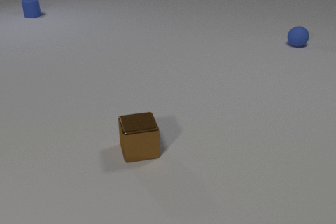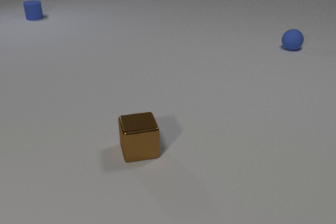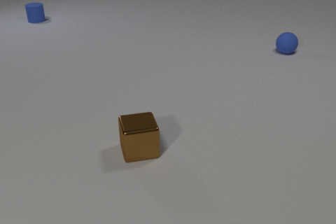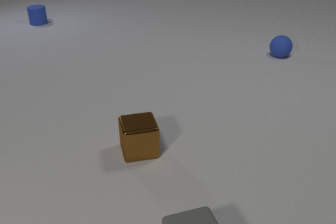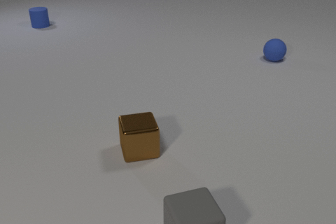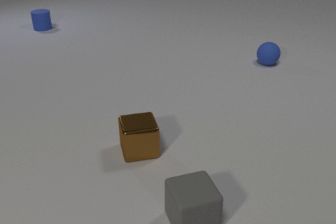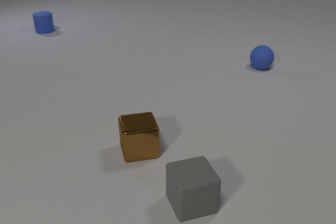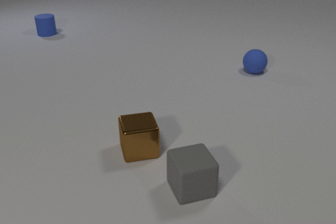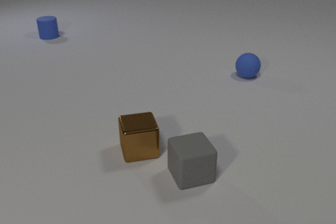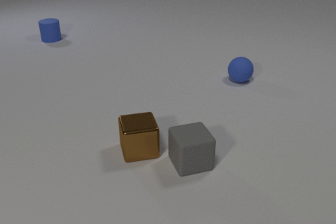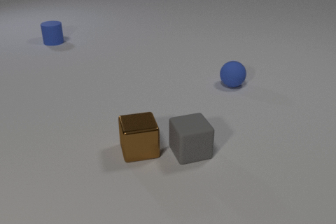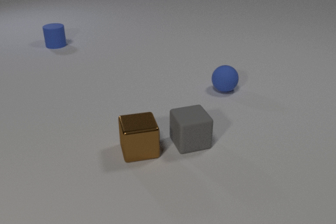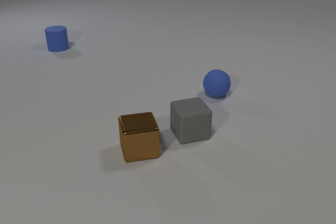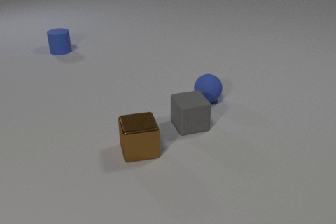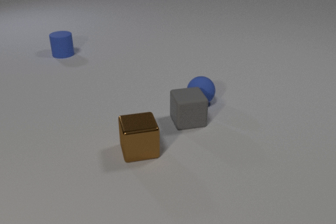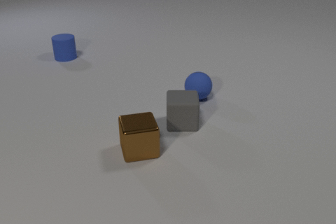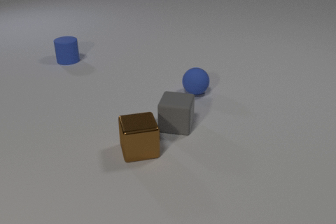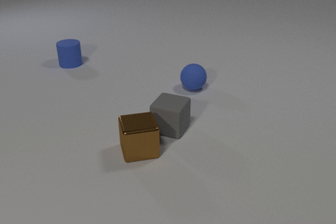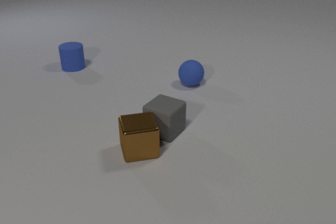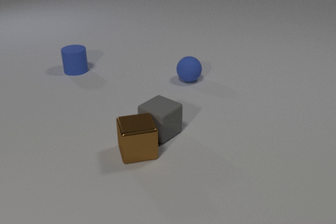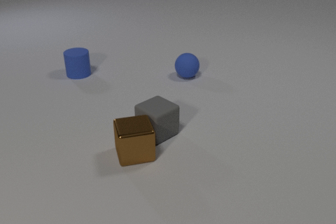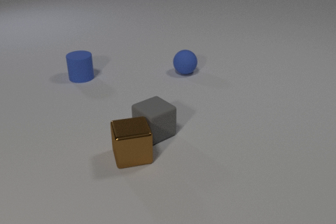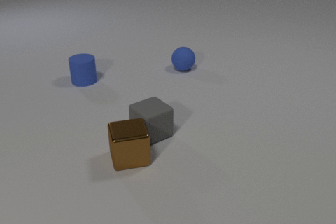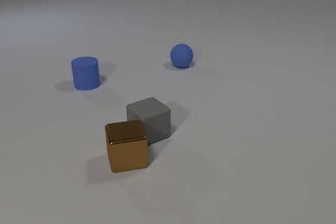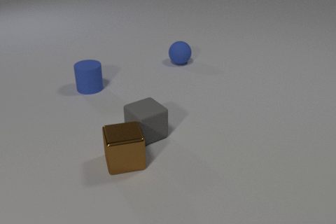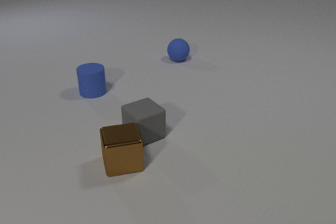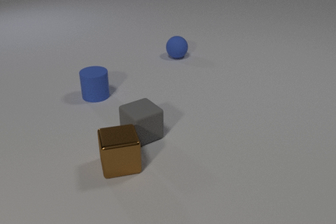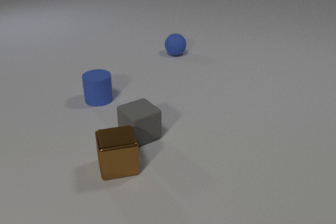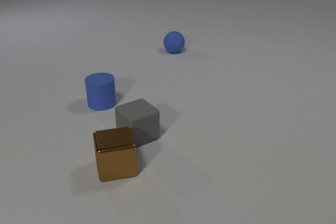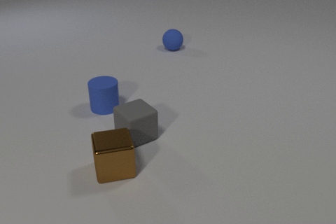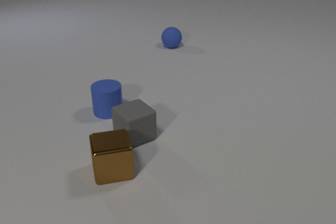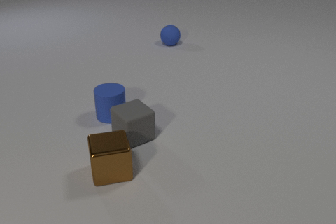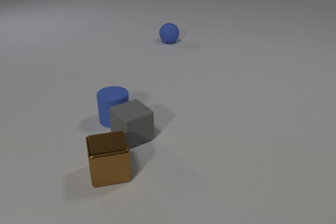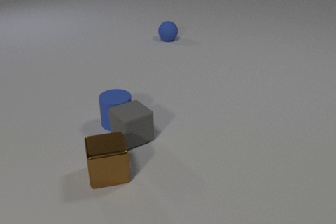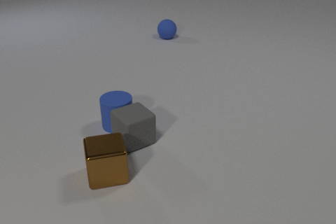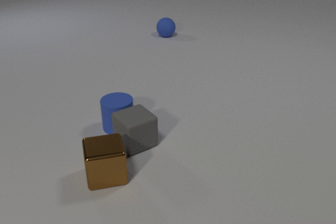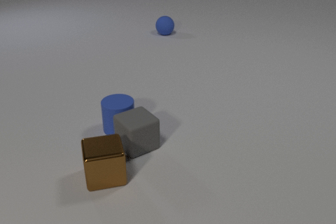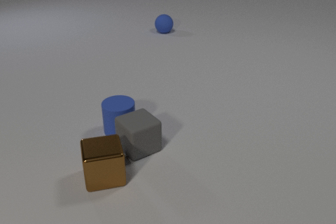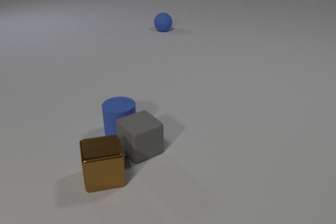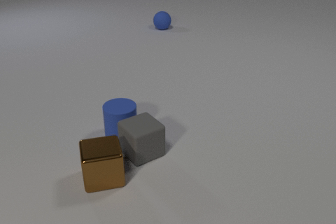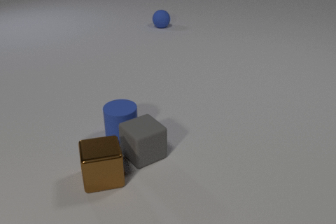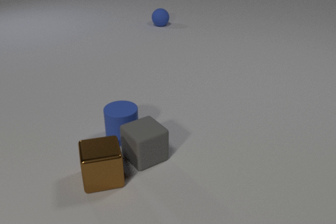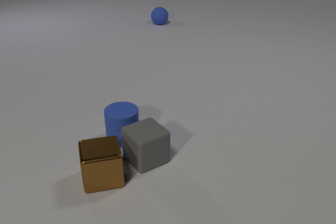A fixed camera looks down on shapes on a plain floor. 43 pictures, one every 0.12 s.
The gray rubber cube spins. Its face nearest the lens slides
to the left.
The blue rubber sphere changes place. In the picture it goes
to the left.
0.00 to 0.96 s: The gray rubber cube comes in at the bottom edge, slides away from the camera. The blue rubber sphere rolls toward the camera and to the left. The blue rubber cylinder slides toward the camera.
0.96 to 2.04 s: The gray rubber cube slides away from the camera, spins so that its near face slides to the left, clockwise seen from above. The blue rubber sphere rolls to the left and toward the camera. The blue rubber cylinder slides toward the camera. The gray rubber cube and the blue rubber sphere collide.
2.04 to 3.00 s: The gray rubber cube slides to the left and toward the camera, spins clockwise seen from above by about 30 degrees, its near face sliding to the left. The blue rubber sphere rolls away from the camera. The brown metal cube slides toward the camera and to the left. The blue rubber cylinder slides toward the camera. The gray rubber cube and the brown metal cube collide.
3.00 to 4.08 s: The gray rubber cube slides to the left and toward the camera. The blue rubber sphere rolls away from the camera. The brown metal cube slides toward the camera and to the left. The blue rubber cylinder slides toward the camera. The gray rubber cube and the blue rubber cylinder collide.
4.08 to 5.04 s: The gray rubber cube slides toward the camera. The blue rubber sphere rolls away from the camera. The blue rubber cylinder slides toward the camera.
What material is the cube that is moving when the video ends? rubber.
How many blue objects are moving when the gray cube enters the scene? 2.
What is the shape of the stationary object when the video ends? cube.
